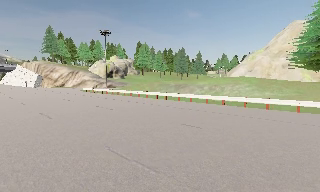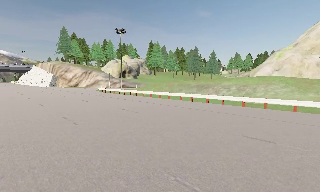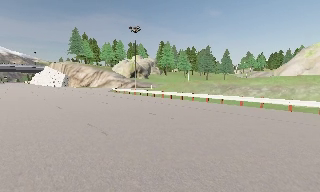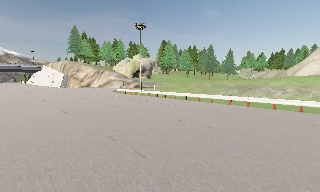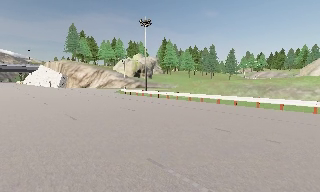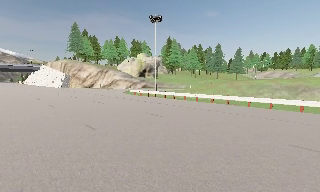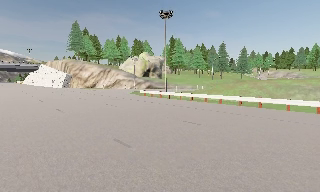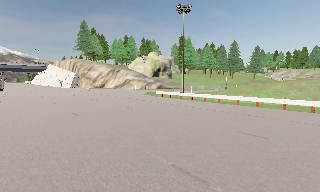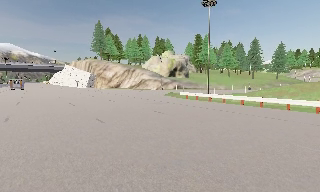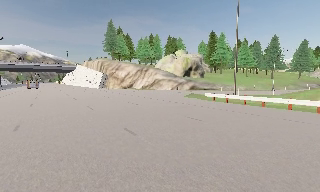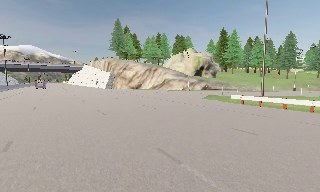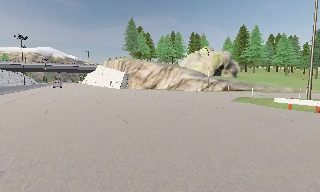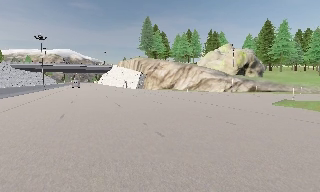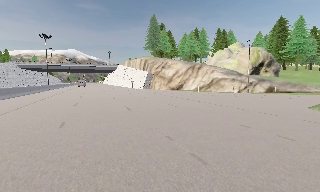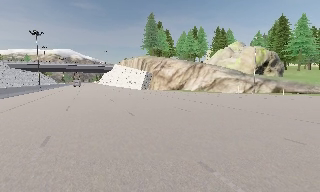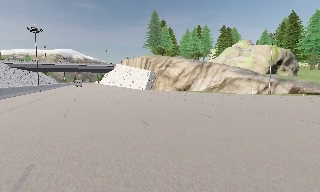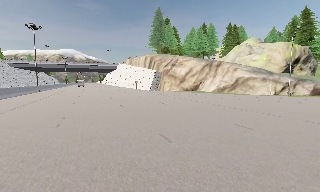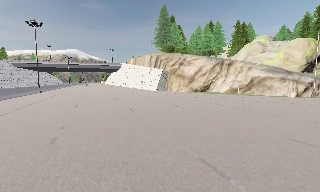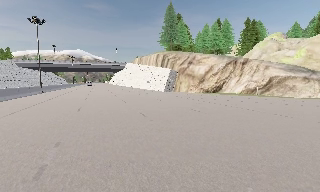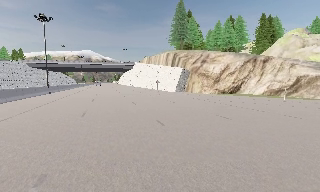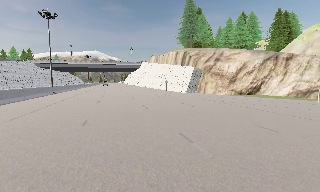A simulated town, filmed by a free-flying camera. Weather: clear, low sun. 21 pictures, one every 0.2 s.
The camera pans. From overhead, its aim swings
counterclockwise.
The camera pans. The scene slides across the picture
to the right.
0.0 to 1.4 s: The camera travels forward and to its left, about 16 m, so what stands in front looms larger.
1.4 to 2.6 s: The camera pans to its left, which is counterclockwise from overhead, by about 20 degrees. It travels forward and to its left, about 13 m, so what stands in front looms larger.
2.6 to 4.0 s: The camera travels forward and to its left, about 14 m, so what stands in front looms larger.
The film runs forward here.
